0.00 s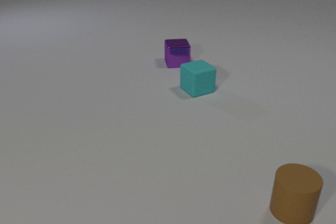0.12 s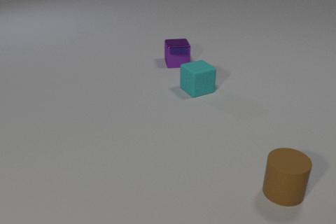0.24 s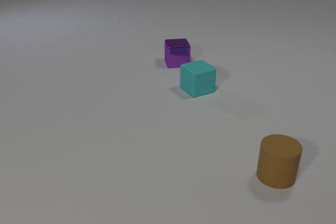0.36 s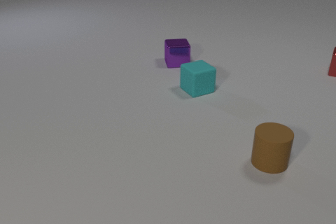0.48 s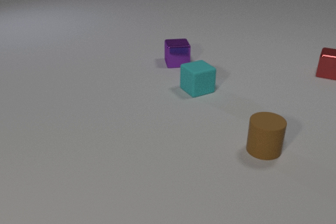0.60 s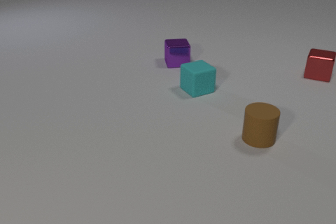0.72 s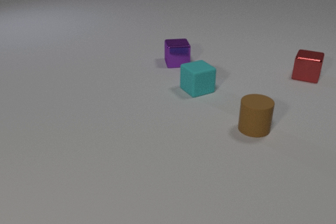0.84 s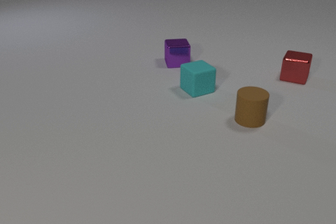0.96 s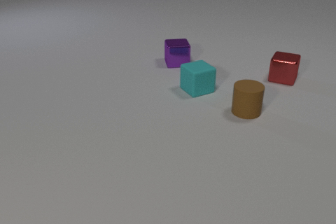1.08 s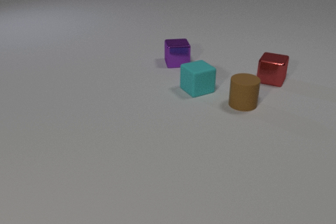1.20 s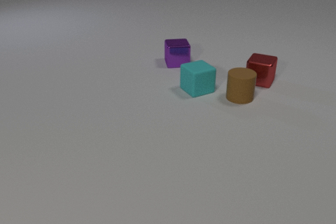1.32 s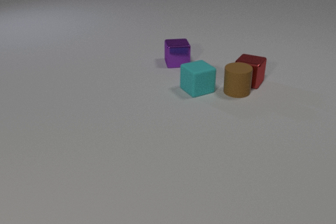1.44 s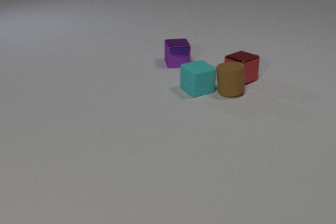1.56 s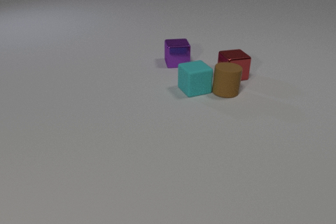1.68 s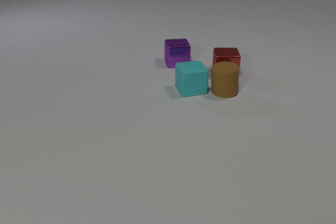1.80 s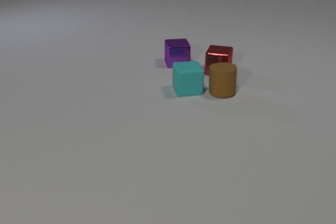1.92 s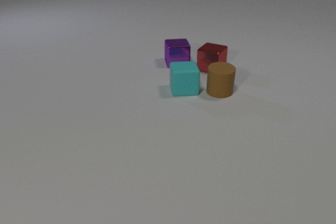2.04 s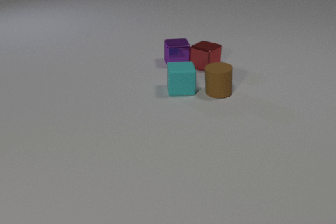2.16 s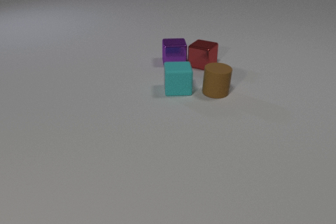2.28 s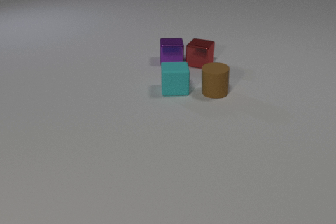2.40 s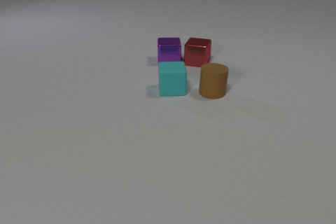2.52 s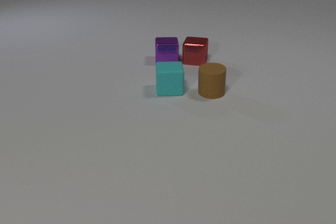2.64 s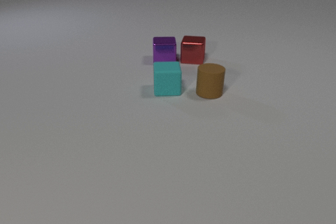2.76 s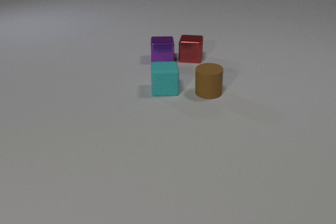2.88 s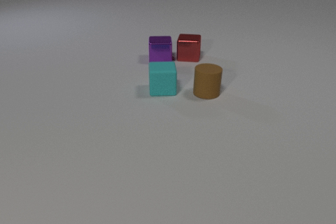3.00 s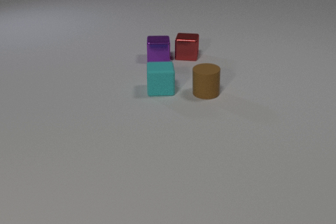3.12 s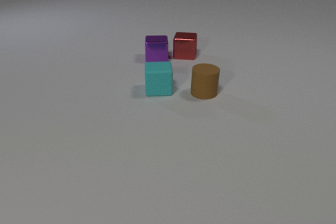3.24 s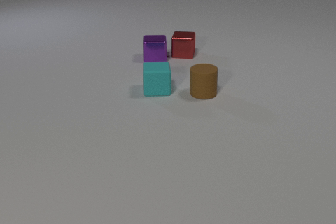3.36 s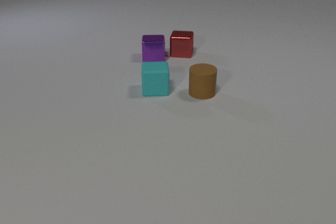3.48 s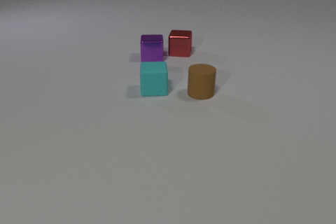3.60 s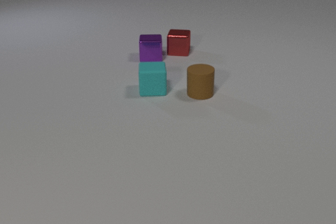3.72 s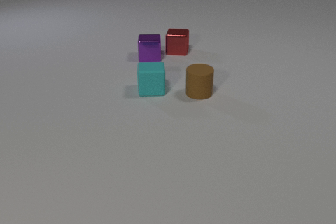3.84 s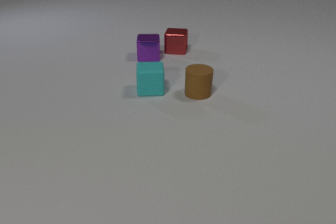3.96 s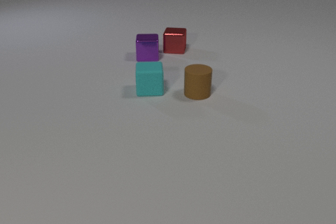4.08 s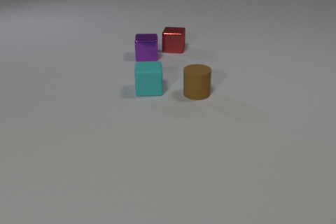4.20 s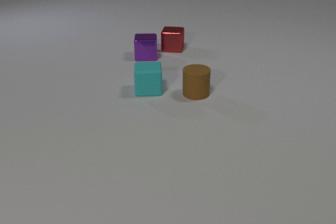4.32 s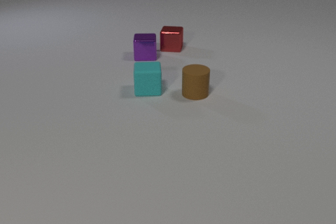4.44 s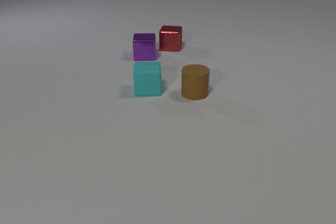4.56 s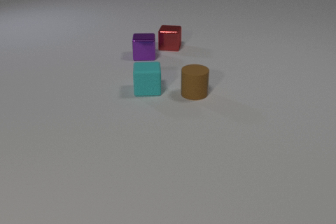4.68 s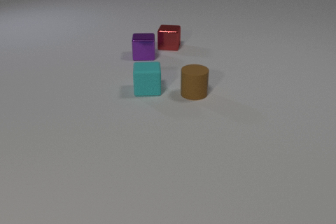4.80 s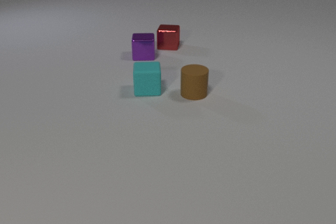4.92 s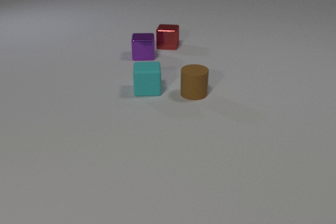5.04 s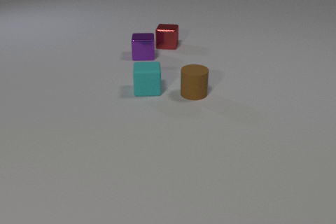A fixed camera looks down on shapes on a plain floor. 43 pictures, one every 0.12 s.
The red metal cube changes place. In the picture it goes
to the left.
The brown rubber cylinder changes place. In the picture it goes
away from the camera.
0.00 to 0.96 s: The red metal cube comes in at the right edge, slides to the left and toward the camera. The brown rubber cylinder slides away from the camera.
0.96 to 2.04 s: The red metal cube slides to the left, spins clockwise seen from above by about 105 degrees, its near face sliding to the left. The brown rubber cylinder slides away from the camera and to the left. The cyan rubber cube slides to the left, spins so that its near face slides to the left, clockwise seen from above. The red metal cube and the brown rubber cylinder collide. The brown rubber cylinder and the cyan rubber cube collide. The red metal cube and the purple metal cube collide.
2.04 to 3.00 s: The red metal cube slides away from the camera and to the left, spins so that its near face slides to the right, counterclockwise seen from above. The brown rubber cylinder slides to the left. The cyan rubber cube slides to the left. The purple metal cube slides to the left and away from the camera.
3.00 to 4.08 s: The red metal cube slides away from the camera and to the left. The brown rubber cylinder slides to the left. The cyan rubber cube slides to the left. The purple metal cube slides to the left and away from the camera.
4.08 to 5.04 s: The red metal cube slides away from the camera and to the left.
How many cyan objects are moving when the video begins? 0.
What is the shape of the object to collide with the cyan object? cylinder.
What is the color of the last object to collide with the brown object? cyan.
